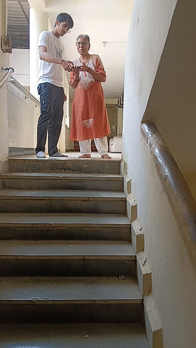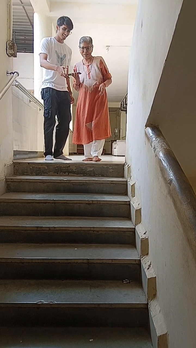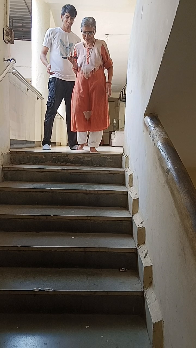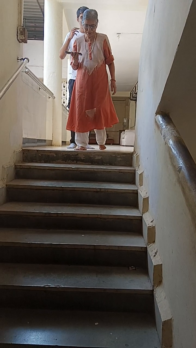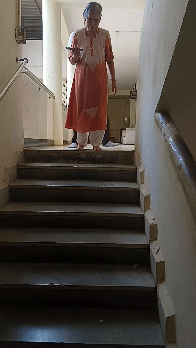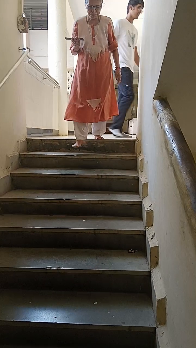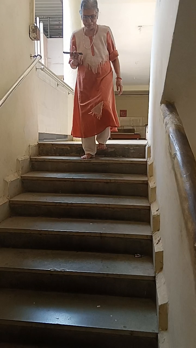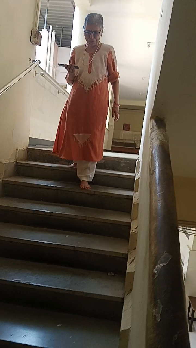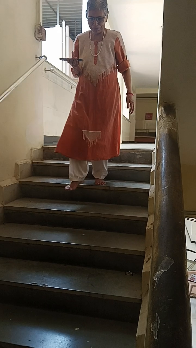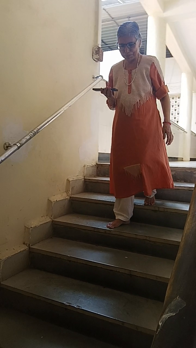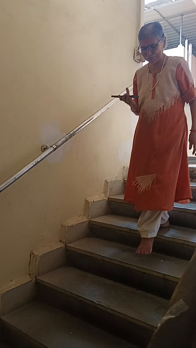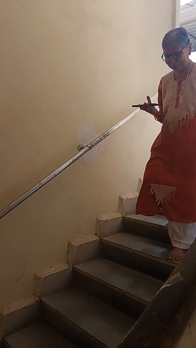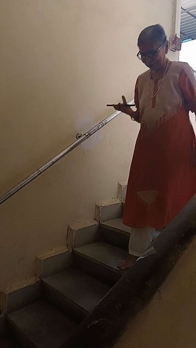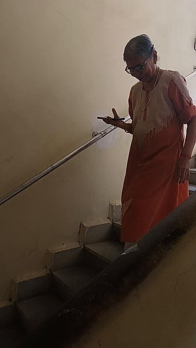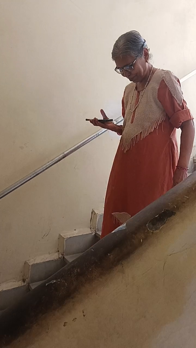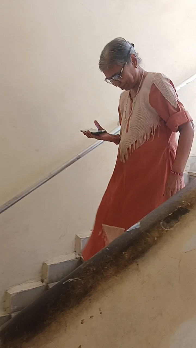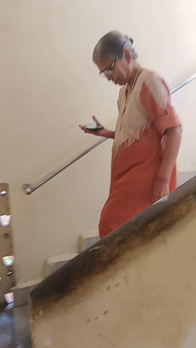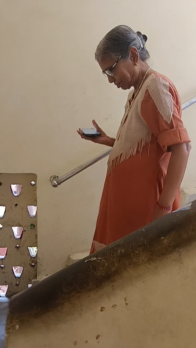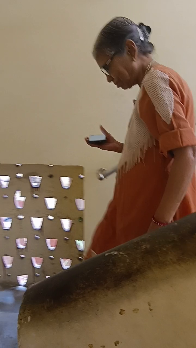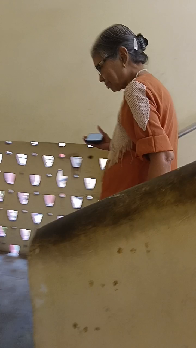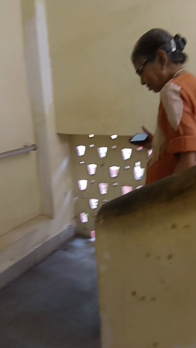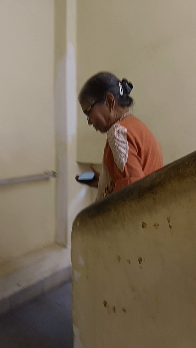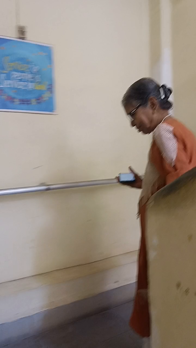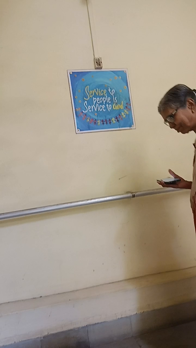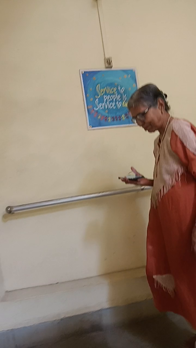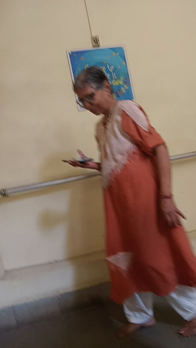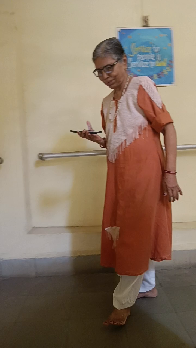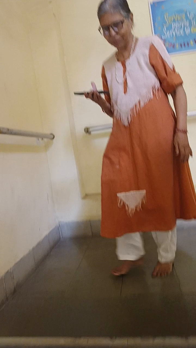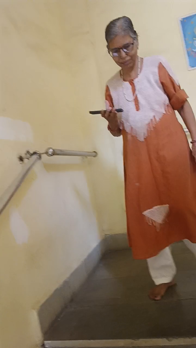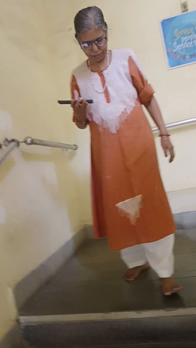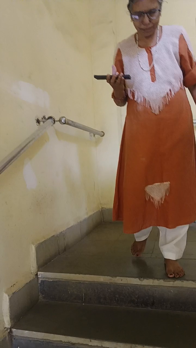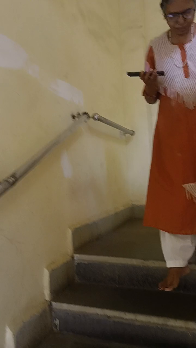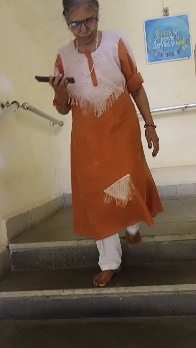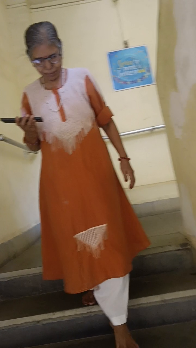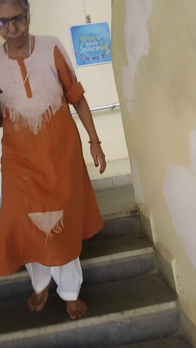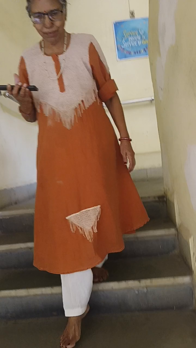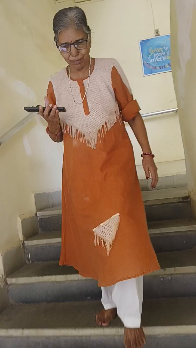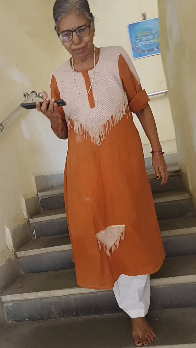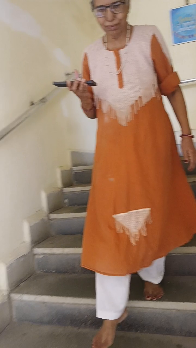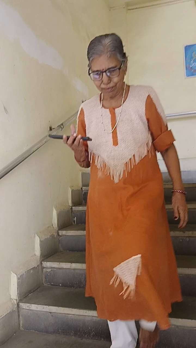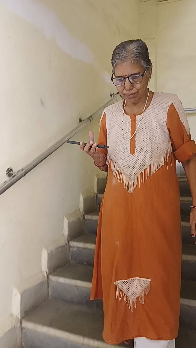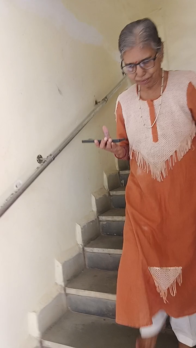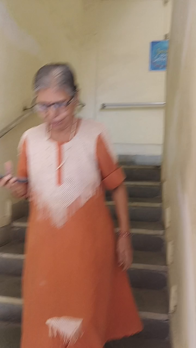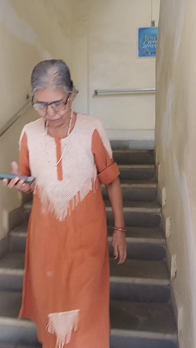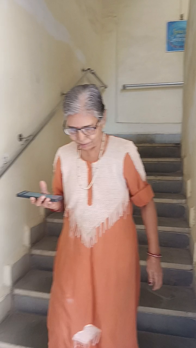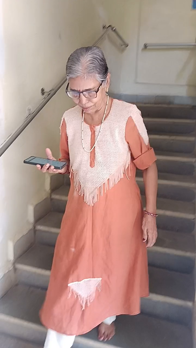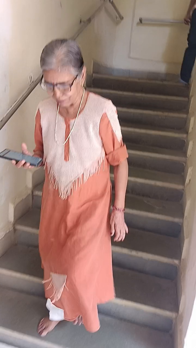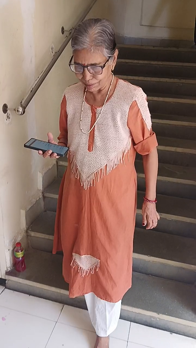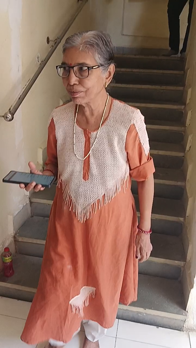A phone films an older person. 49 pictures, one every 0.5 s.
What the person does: Going down stairs.
